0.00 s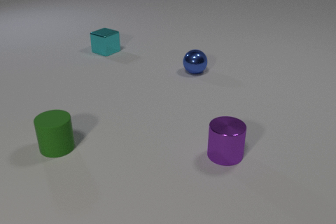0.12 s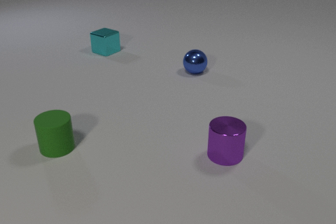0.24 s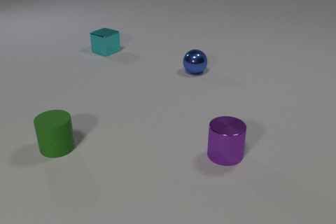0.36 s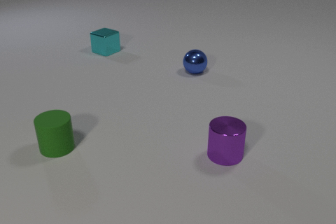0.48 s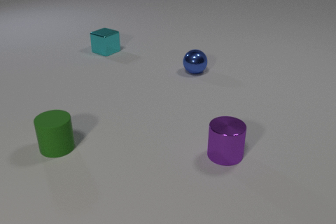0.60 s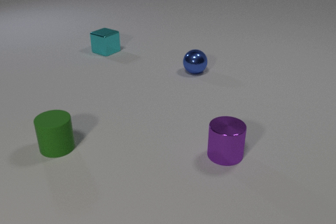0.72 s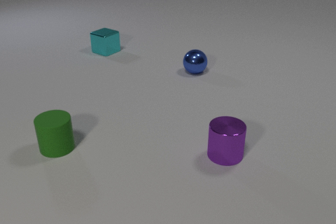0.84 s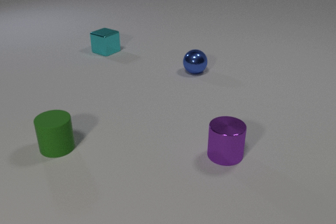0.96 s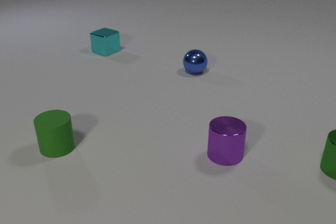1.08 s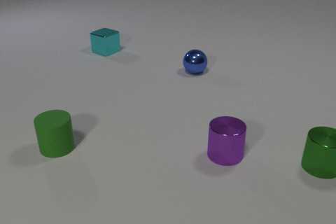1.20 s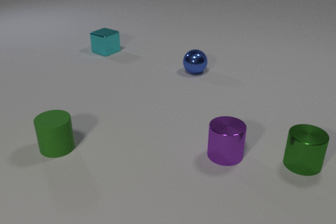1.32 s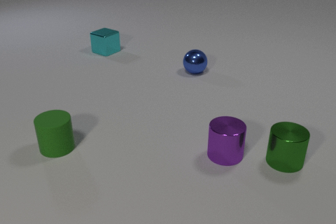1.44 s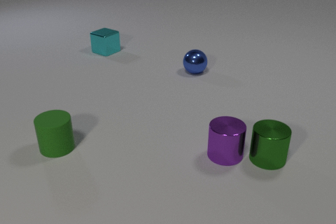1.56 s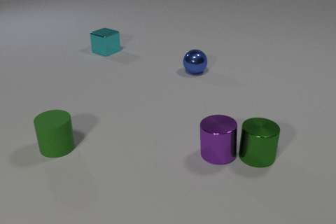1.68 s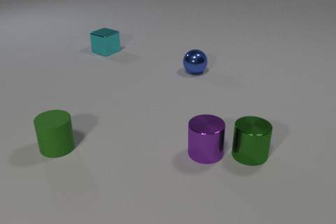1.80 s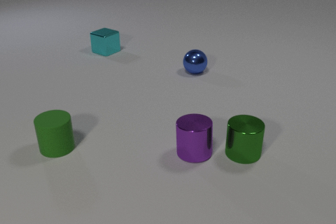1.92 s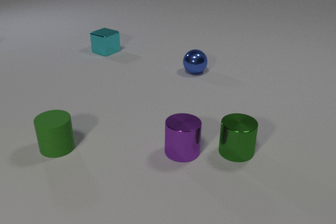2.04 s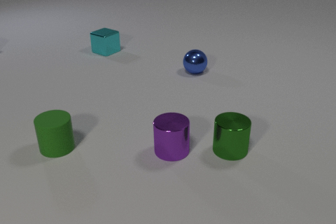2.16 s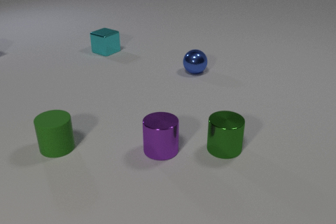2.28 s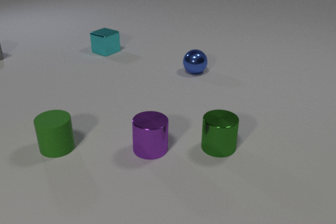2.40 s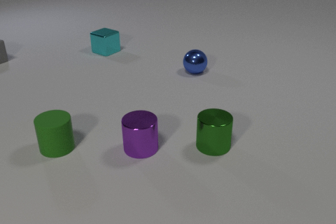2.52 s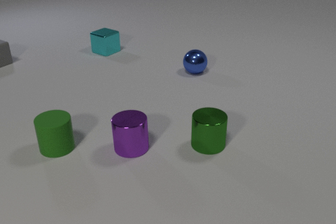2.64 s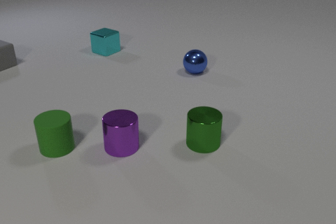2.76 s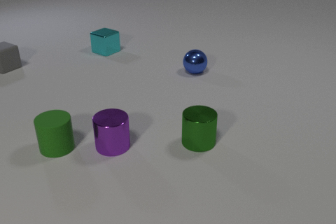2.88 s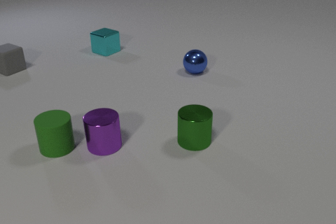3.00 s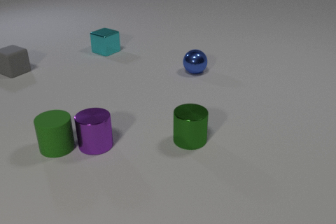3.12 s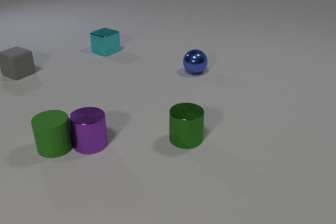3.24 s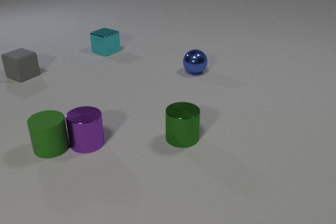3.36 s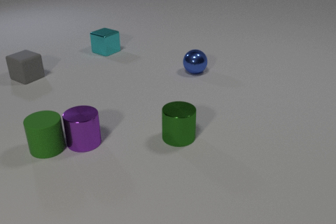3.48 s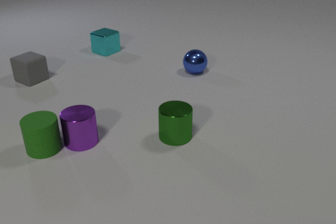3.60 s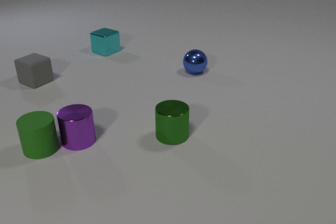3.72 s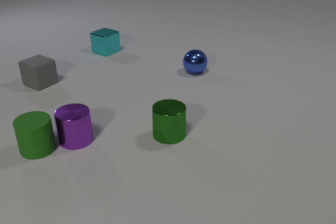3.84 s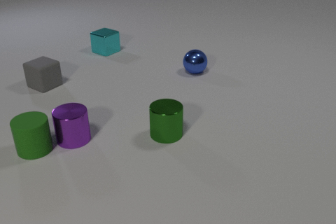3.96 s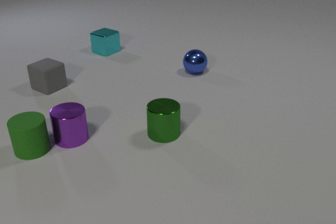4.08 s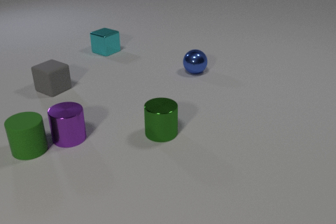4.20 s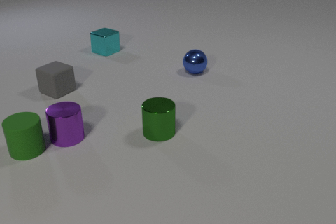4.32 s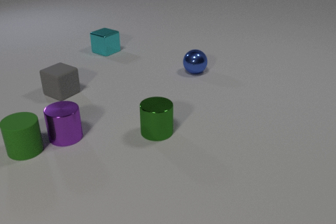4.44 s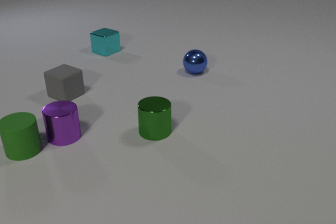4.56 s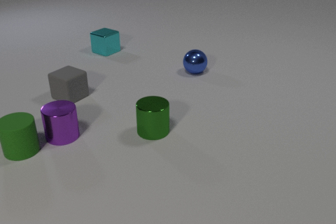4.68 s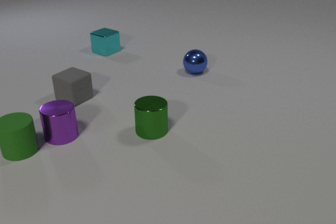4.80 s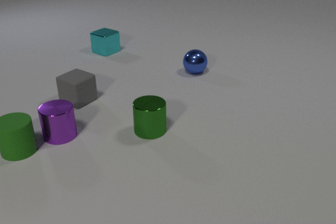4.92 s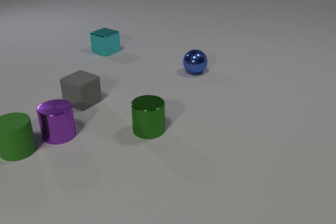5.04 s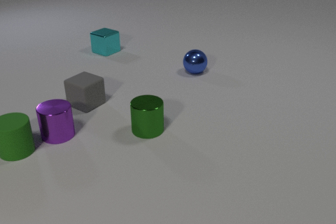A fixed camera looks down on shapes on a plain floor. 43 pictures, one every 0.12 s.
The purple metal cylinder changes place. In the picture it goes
to the left.
The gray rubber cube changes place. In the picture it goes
toward the camera.
0.00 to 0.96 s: The green metal cylinder comes in at the right edge, slides to the left.
0.96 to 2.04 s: The green metal cylinder slides to the left. The purple metal cylinder slides to the left. The green metal cylinder and the purple metal cylinder collide.
2.04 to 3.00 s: The green metal cylinder slides to the left. The purple metal cylinder slides to the left. The gray rubber cube comes in at the left edge, slides toward the camera and to the right.
3.00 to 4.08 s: The green metal cylinder slides to the left and away from the camera. The purple metal cylinder slides to the left and away from the camera. The green rubber cylinder slides to the left. The gray rubber cube slides toward the camera and to the right. The purple metal cylinder and the green rubber cylinder collide.
4.08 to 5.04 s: The green metal cylinder slides to the left. The purple metal cylinder slides to the left and away from the camera. The green rubber cylinder slides to the left. The gray rubber cube slides toward the camera and to the right.
What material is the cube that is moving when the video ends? rubber.
What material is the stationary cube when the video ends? metal.
How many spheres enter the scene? 0.
